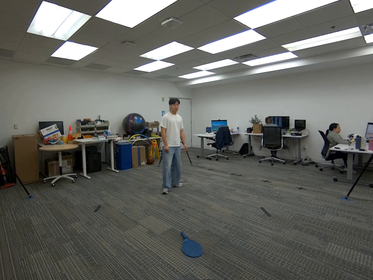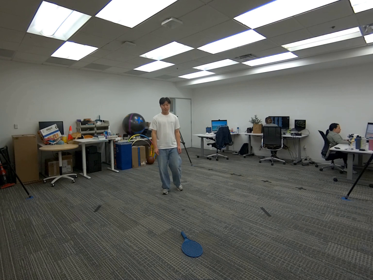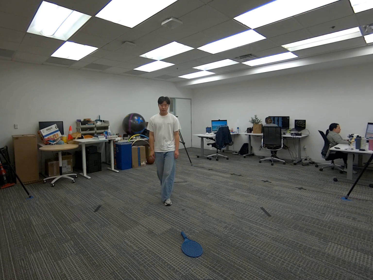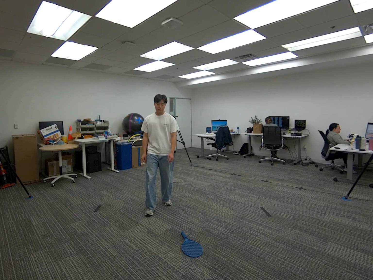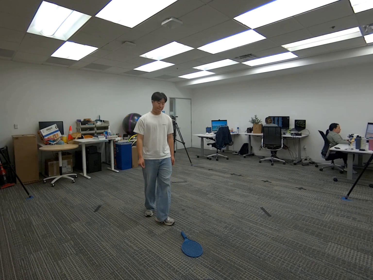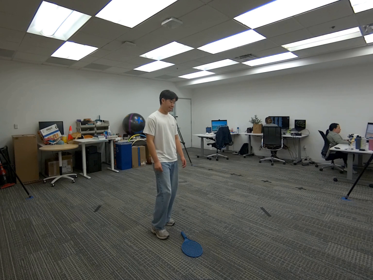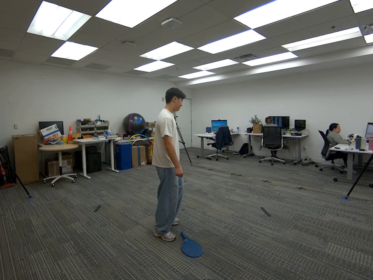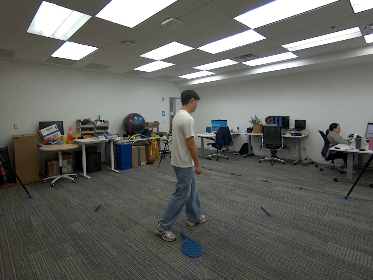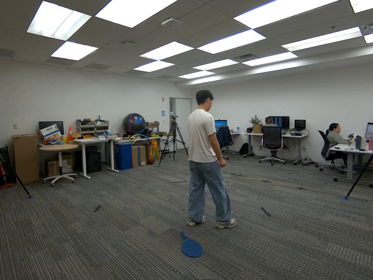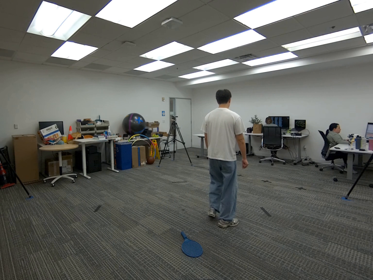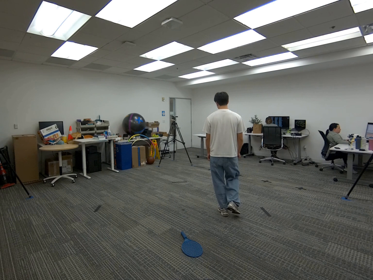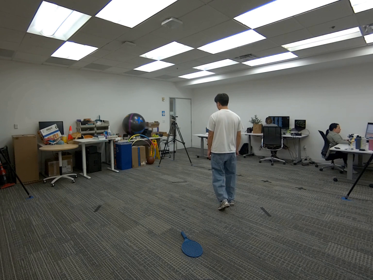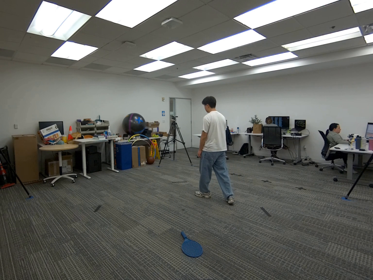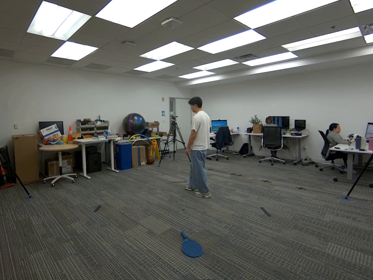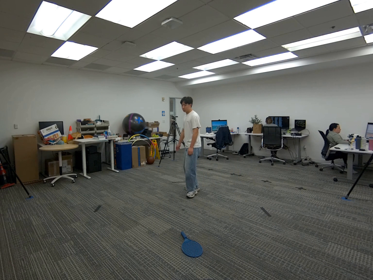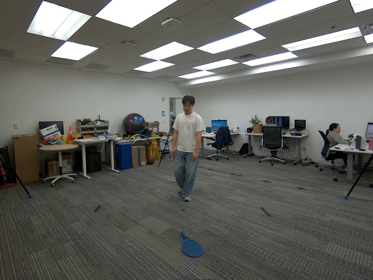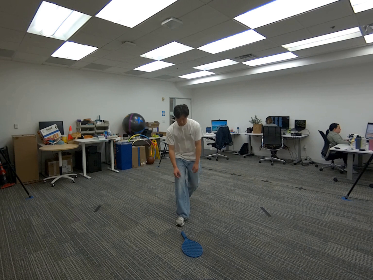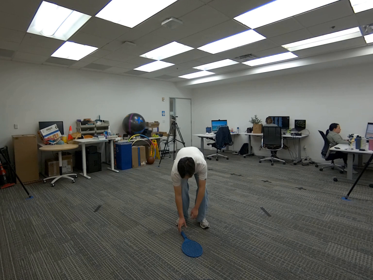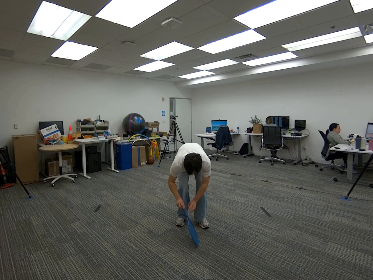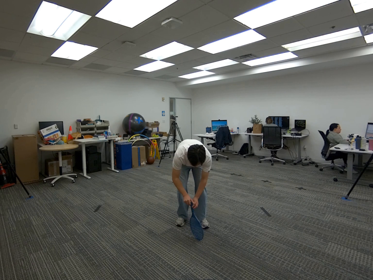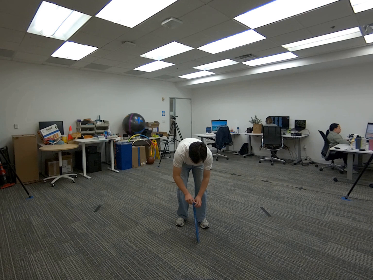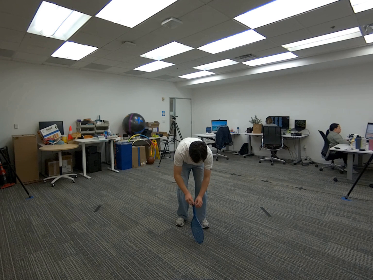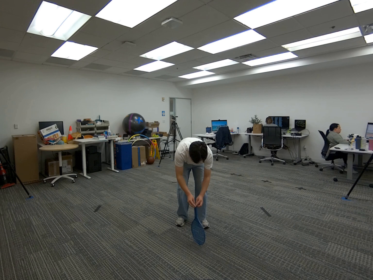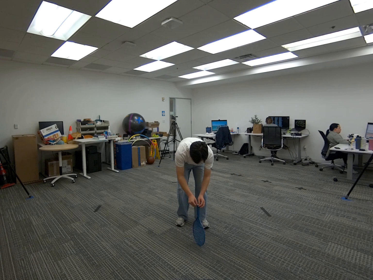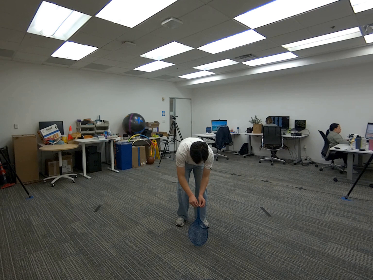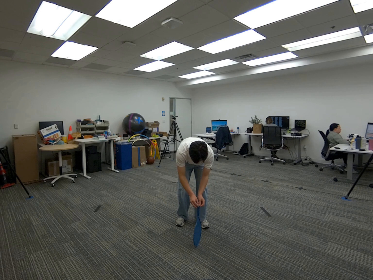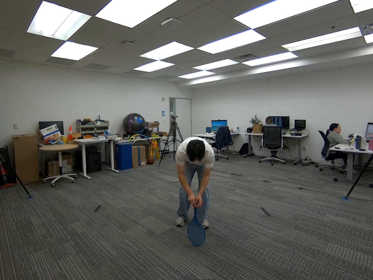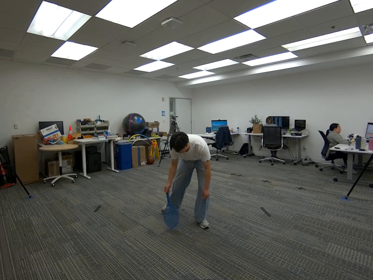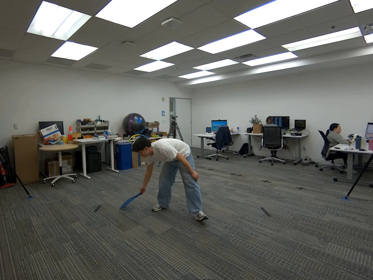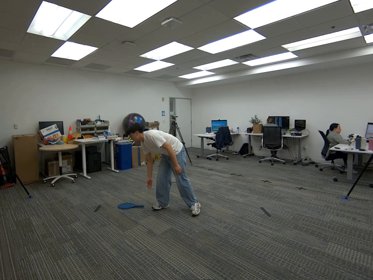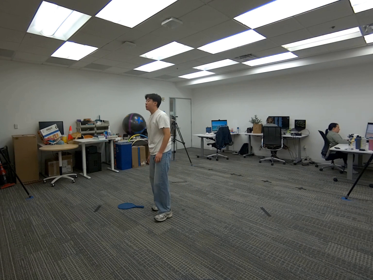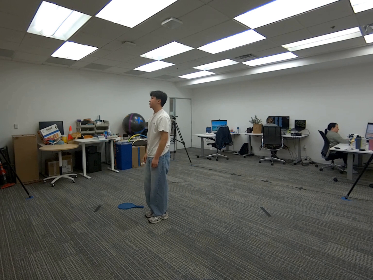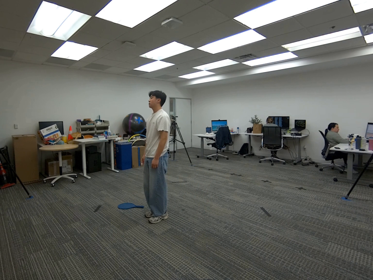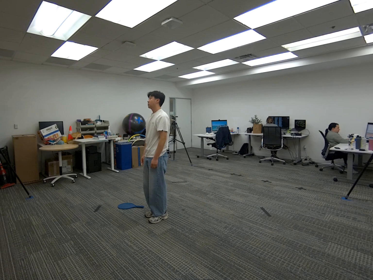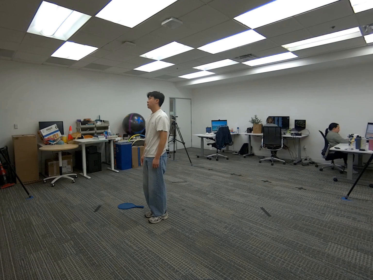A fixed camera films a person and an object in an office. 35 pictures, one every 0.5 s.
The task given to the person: Walk to the tennis racket on the ground and pick it up by the handle. Place the head of the racket on the ground, then use both hands to spin the racket in a circular motion along the ground. When you are finished, place the racket back on the ground.
